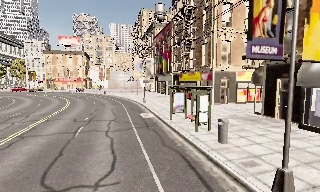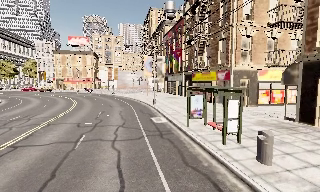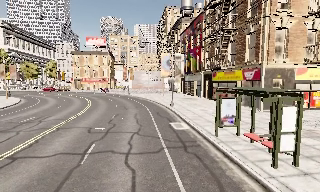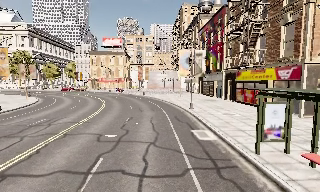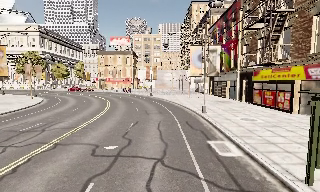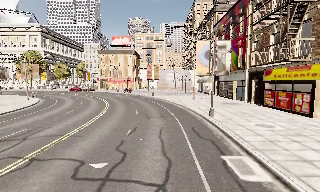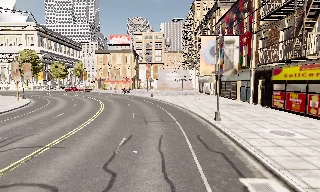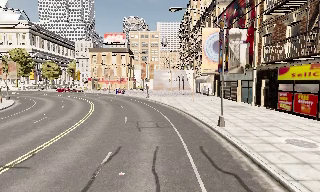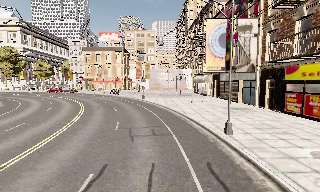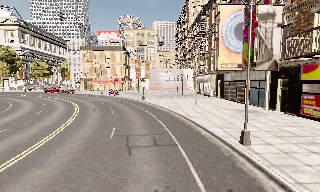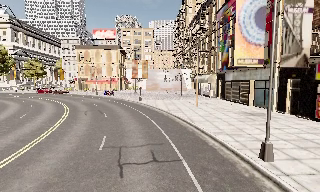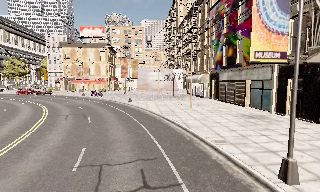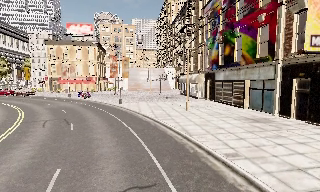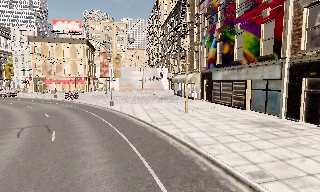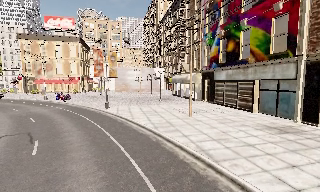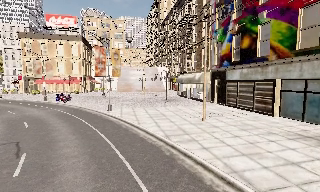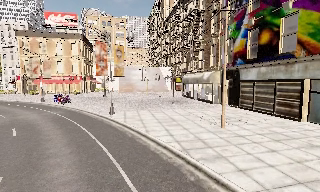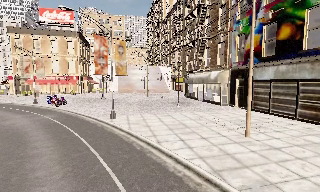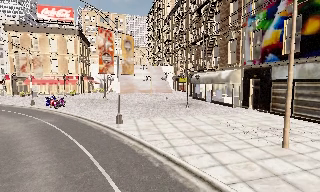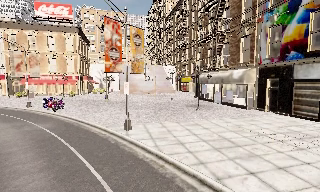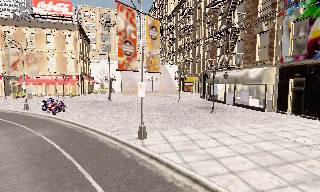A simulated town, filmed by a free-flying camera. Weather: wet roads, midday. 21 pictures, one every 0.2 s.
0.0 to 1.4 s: The camera swings to its left by about 15 degrees, and the scene slides to the right. It travels forward, about 12 m, so what stands in front looms larger.
1.4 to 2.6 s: The camera pans to its right, which is clockwise from overhead, by about 10 degrees. It travels forward, about 10 m, so what stands in front looms larger.
2.6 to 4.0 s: The camera travels forward and to its left, about 13 m, so what stands in front looms larger.
The film runs forward here.
